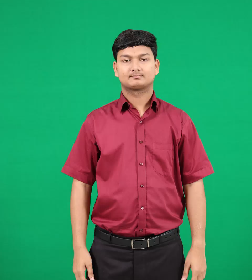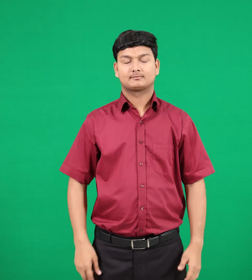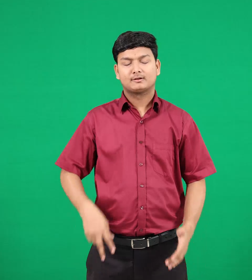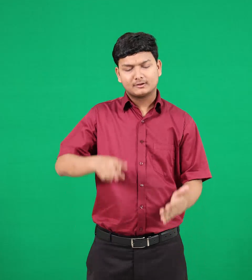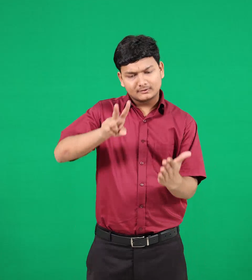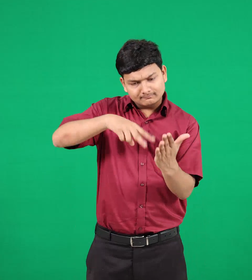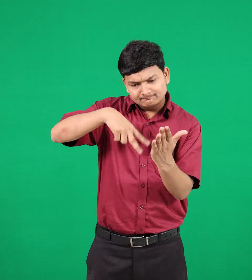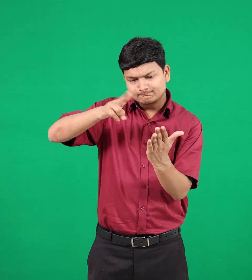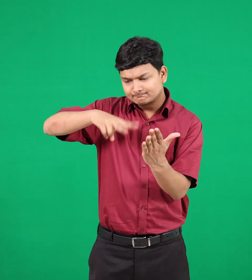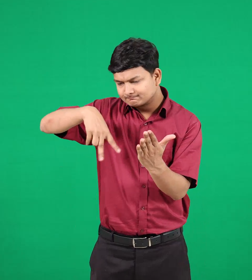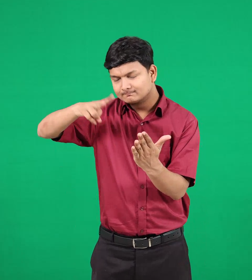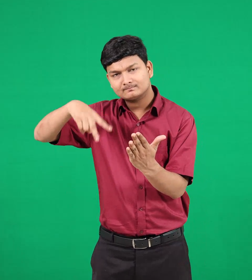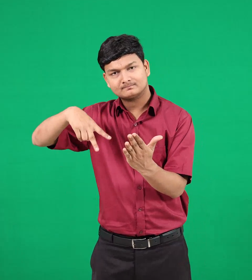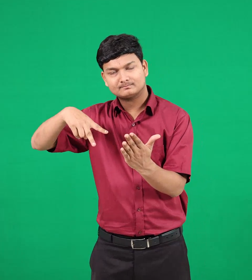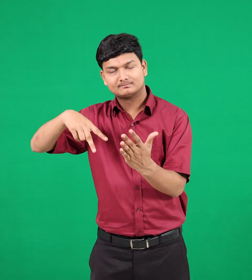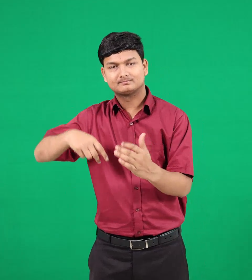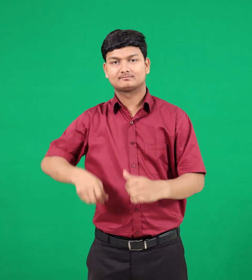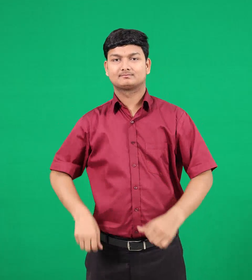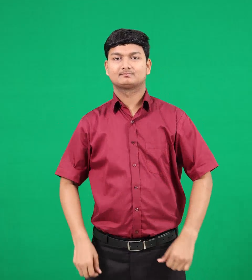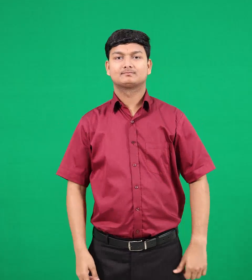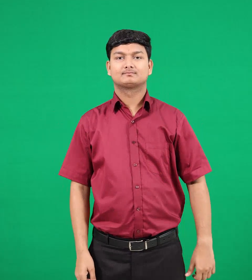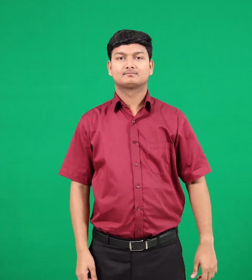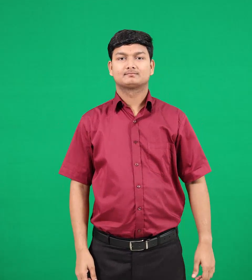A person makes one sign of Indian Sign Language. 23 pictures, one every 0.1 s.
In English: read
